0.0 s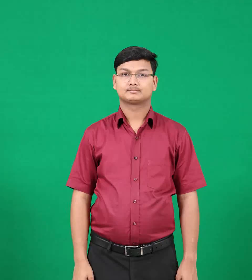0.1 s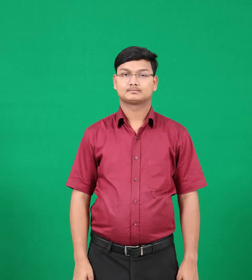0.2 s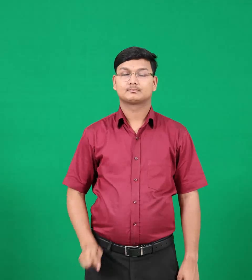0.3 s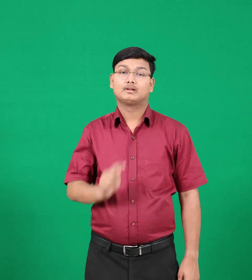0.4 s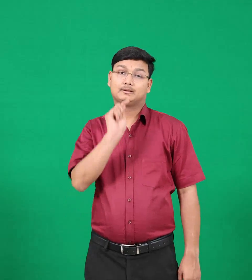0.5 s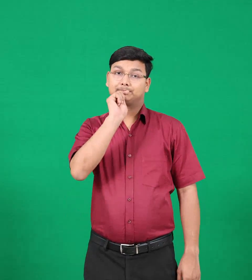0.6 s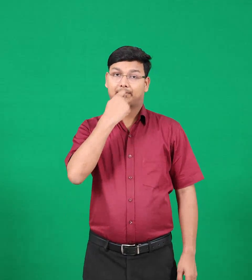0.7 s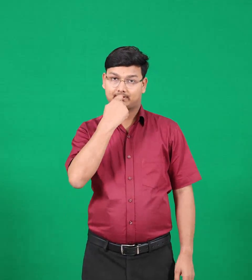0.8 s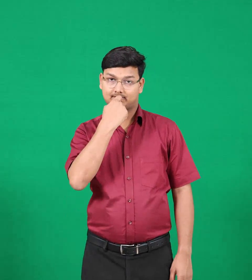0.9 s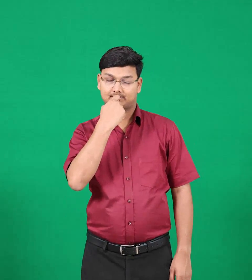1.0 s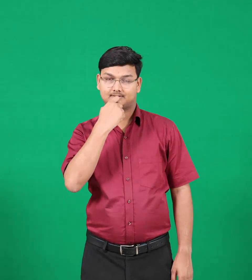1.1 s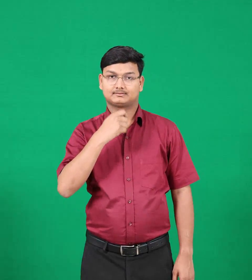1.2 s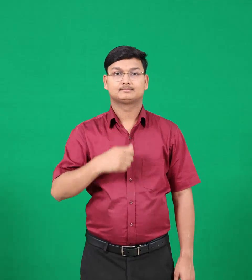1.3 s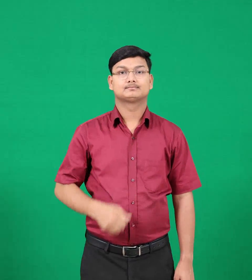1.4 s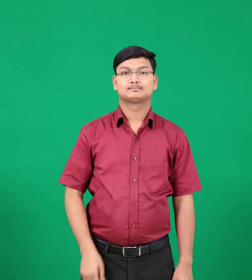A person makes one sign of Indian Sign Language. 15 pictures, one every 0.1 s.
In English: fasting
